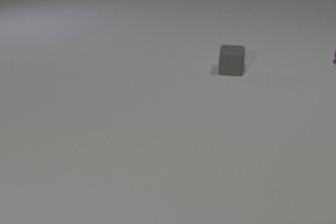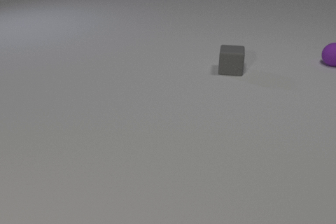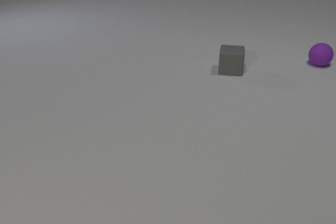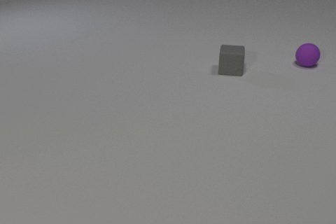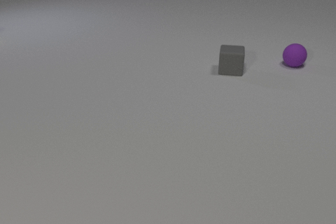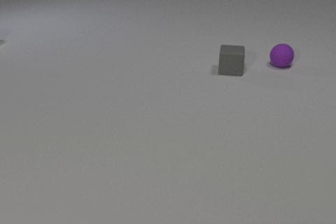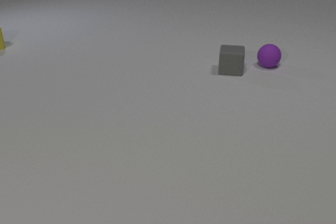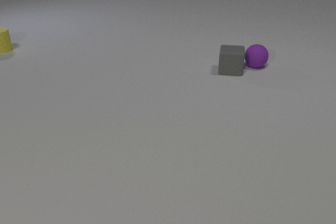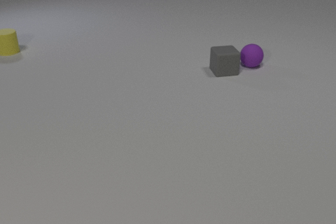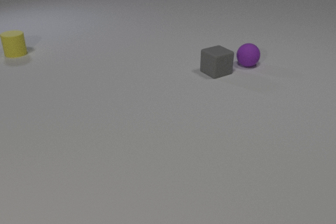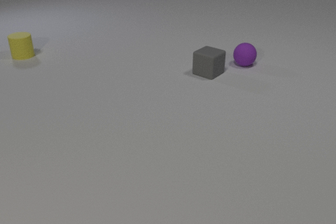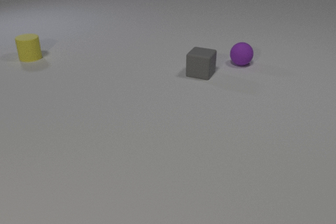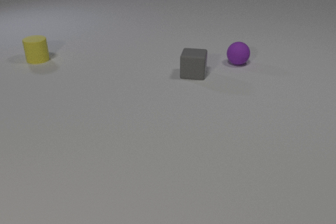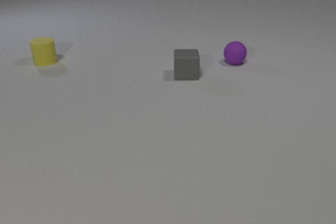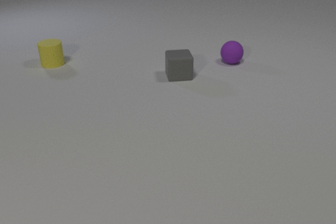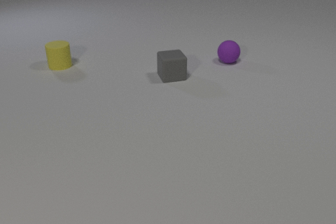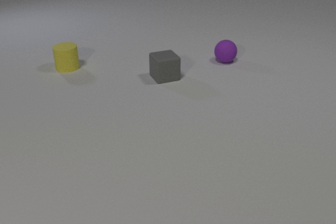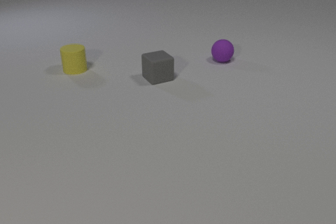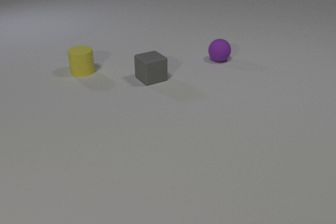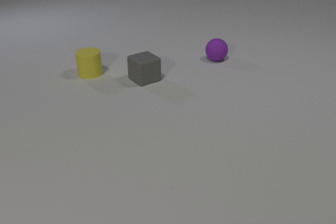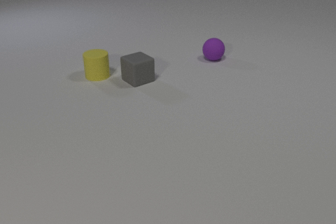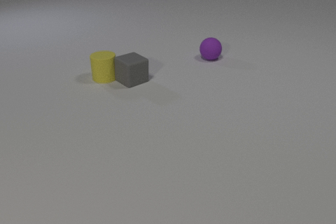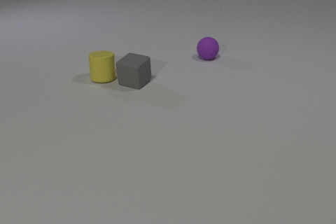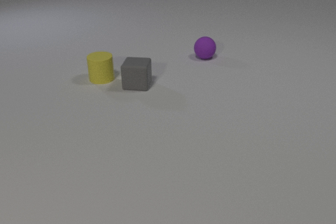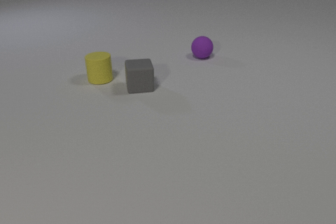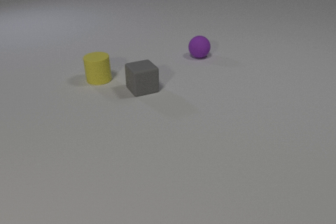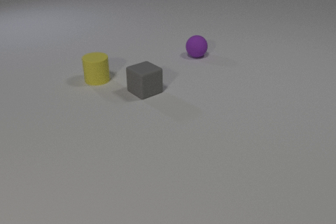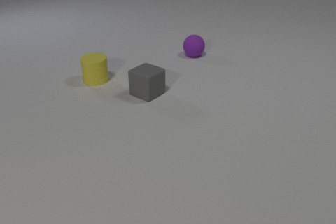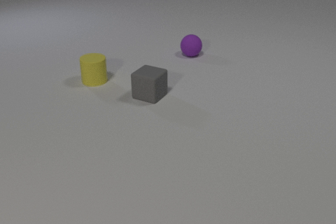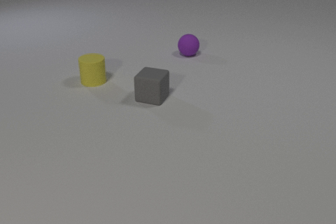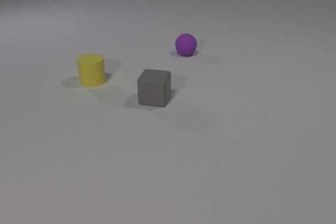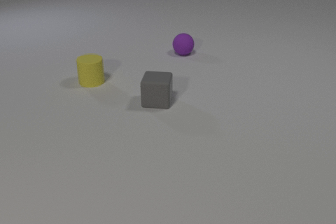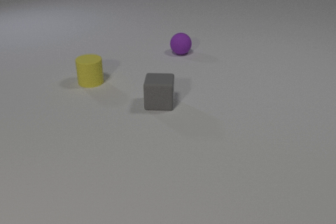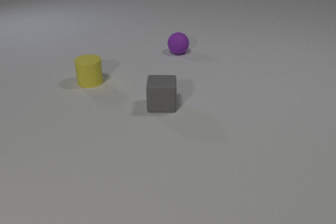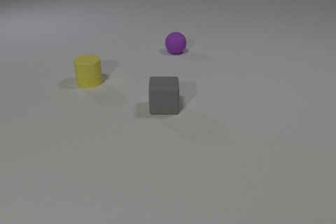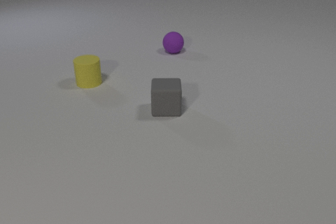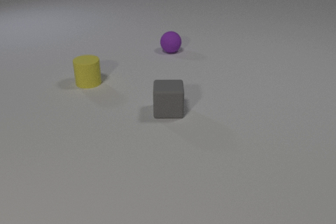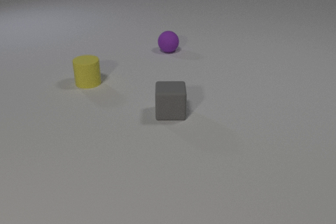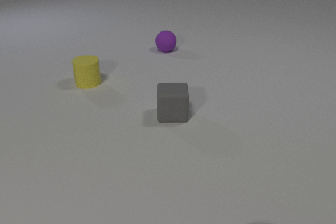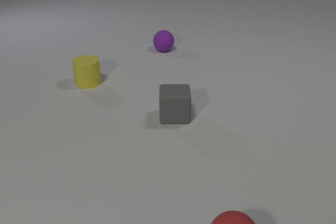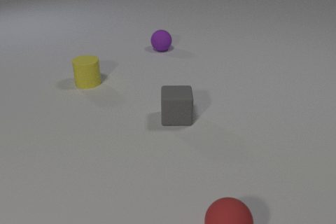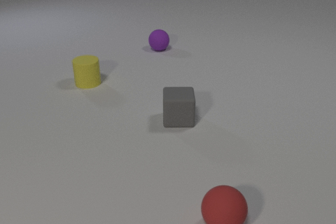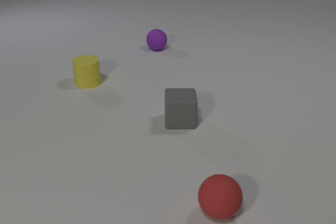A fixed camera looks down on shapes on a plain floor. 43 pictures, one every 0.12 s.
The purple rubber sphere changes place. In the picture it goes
to the left.
The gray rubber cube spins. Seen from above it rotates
counterclockwise.
0.00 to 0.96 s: The purple rubber sphere rolls to the left. The gray rubber cube slides to the left, spins counterclockwise seen from above by about 15 degrees, its near face sliding to the right. The yellow rubber cylinder comes in at the left edge, slides toward the camera and to the right. The purple rubber sphere and the gray rubber cube collide.
0.96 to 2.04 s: The purple rubber sphere rolls to the left. The gray rubber cube slides to the left, spins counterclockwise seen from above by about 105 degrees, its near face sliding to the right. The yellow rubber cylinder slides toward the camera and to the right.
2.04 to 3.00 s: The purple rubber sphere rolls to the left. The gray rubber cube slides toward the camera and to the left, spins so that its near face slides to the right, counterclockwise seen from above. The yellow rubber cylinder slides toward the camera and to the right. The gray rubber cube and the yellow rubber cylinder collide.
3.00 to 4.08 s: The purple rubber sphere rolls to the left and away from the camera. The gray rubber cube slides toward the camera and to the right, spins counterclockwise seen from above by about 60 degrees, its near face sliding to the right. The yellow rubber cylinder slides to the left and toward the camera.
4.08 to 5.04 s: The purple rubber sphere rolls to the left and away from the camera. The gray rubber cube slides toward the camera and to the right. The red rubber sphere comes in at the bottom edge, rolls away from the camera.
What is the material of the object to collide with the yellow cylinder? rubber.
Are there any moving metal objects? no.
What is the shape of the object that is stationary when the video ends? cylinder.
